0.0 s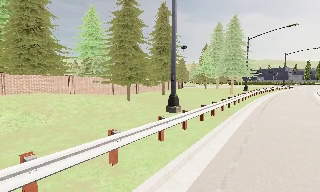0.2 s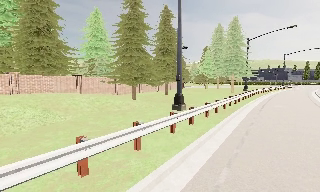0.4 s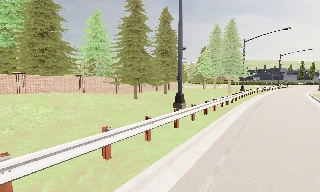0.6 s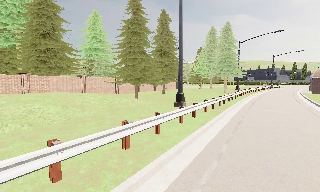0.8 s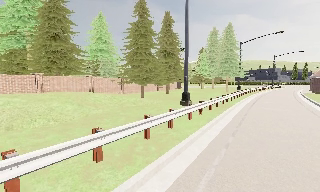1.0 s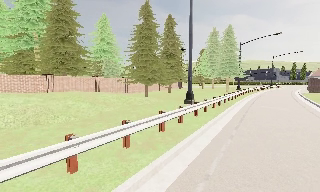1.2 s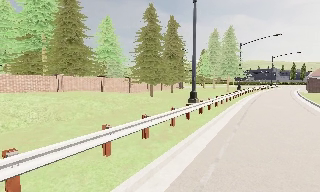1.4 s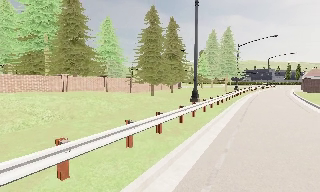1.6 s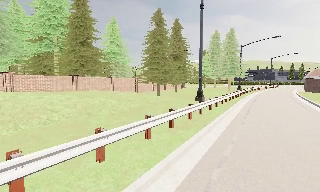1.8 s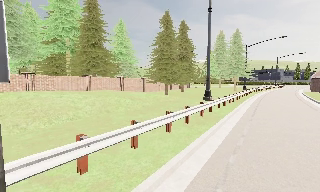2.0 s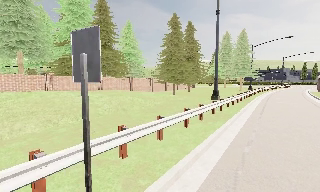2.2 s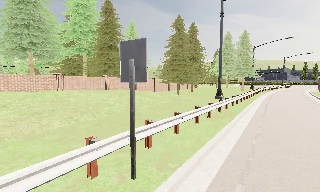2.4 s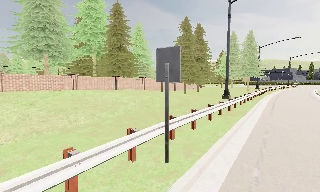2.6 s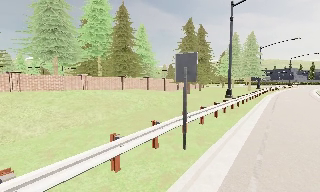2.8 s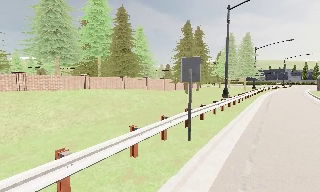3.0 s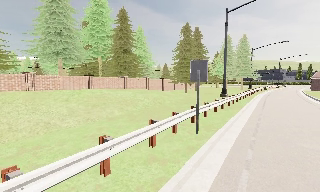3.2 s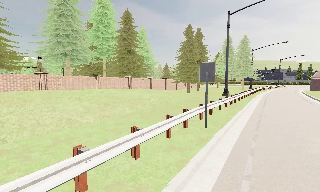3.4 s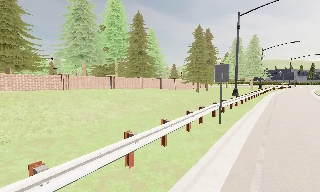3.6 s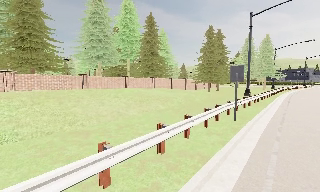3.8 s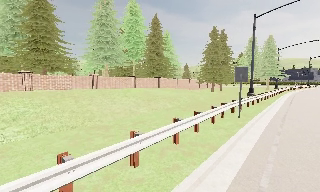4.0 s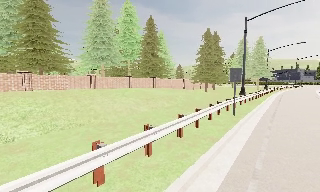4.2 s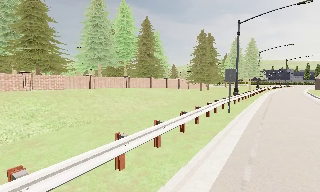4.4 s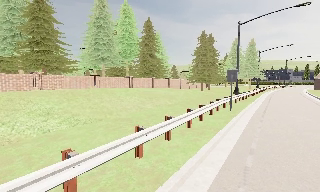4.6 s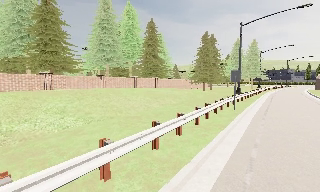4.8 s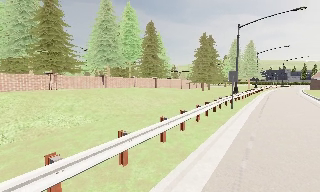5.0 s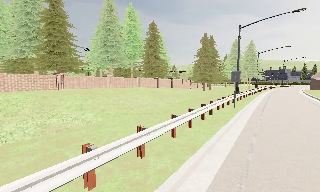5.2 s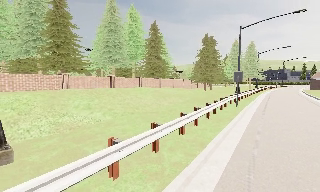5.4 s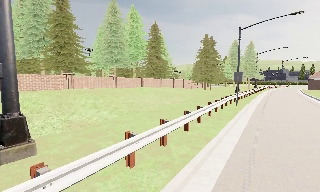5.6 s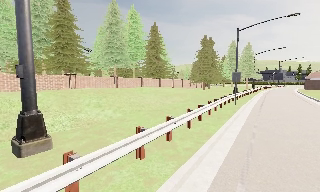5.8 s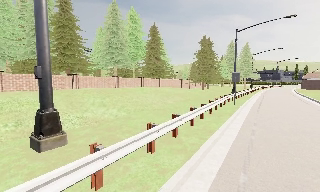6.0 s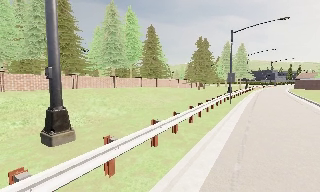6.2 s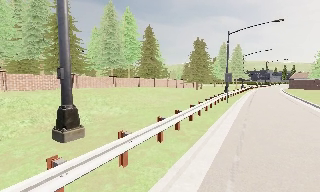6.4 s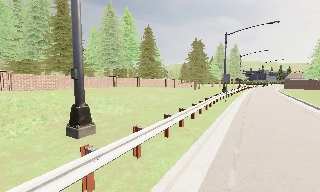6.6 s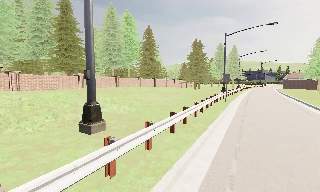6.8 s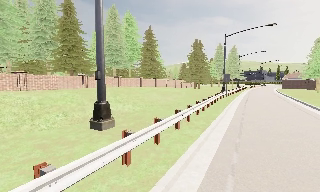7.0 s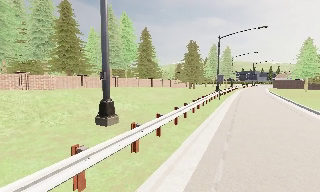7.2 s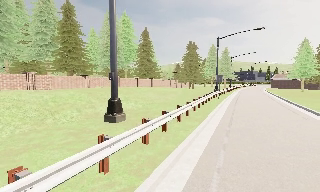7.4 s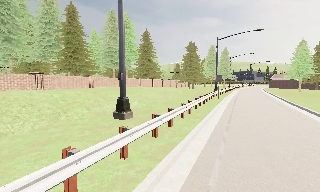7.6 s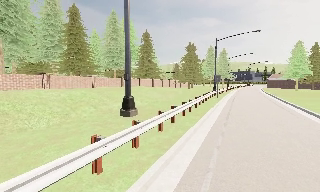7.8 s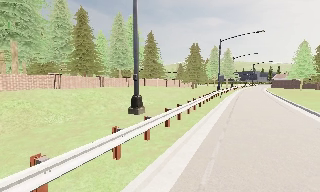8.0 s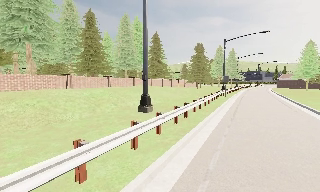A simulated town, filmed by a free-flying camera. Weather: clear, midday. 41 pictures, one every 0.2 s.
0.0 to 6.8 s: The camera travels backward and to its left, about 25 m, so what stands in front gets smaller. It loses speed.
6.8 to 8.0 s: The camera travels backward, about 4 m, so what stands in front gets smaller.
The film runs forward here.
